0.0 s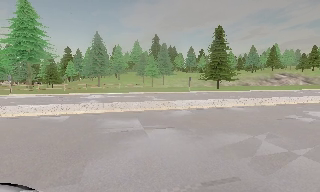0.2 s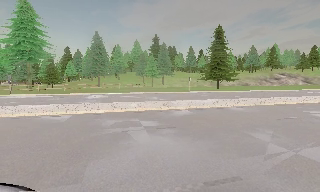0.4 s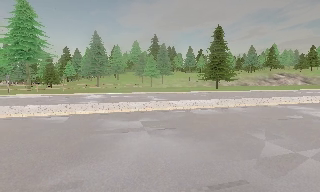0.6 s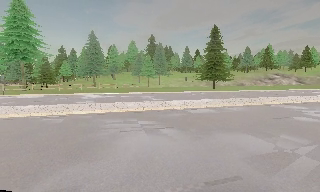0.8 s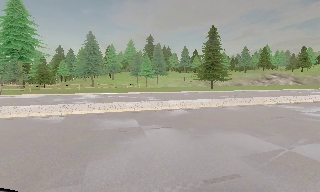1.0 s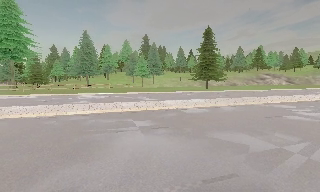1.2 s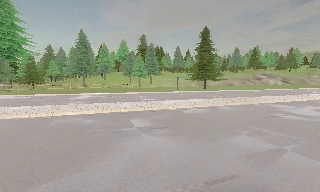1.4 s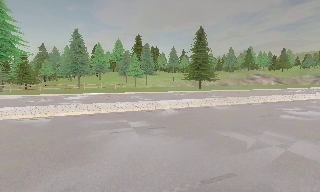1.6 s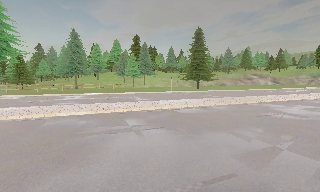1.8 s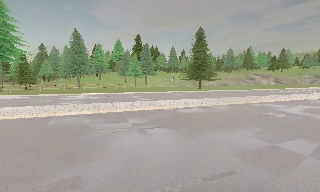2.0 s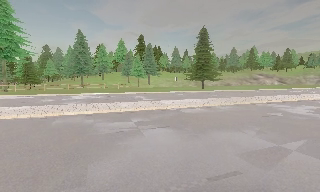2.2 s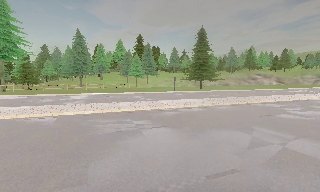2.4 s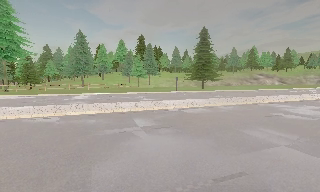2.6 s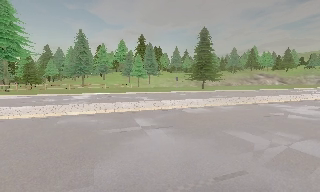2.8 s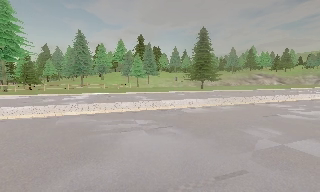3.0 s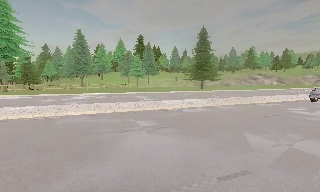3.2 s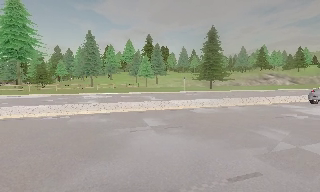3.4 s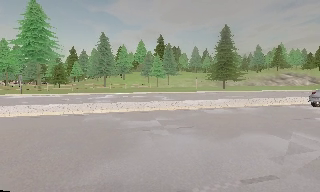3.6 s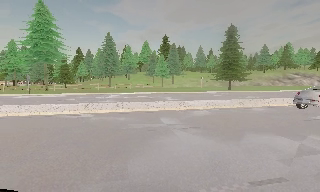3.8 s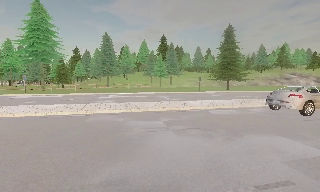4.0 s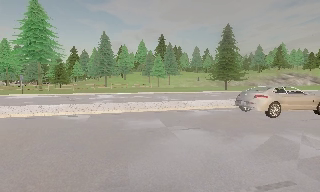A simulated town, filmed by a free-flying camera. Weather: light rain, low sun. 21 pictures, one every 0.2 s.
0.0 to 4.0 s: The camera travels to its left, about 1 m, so close, fixed things drift to the right.
The film runs backward here.
